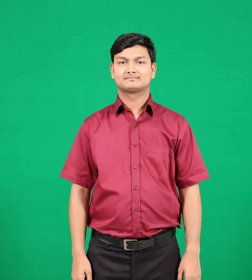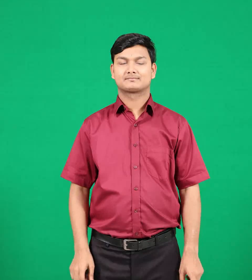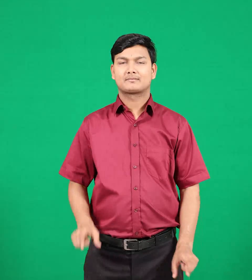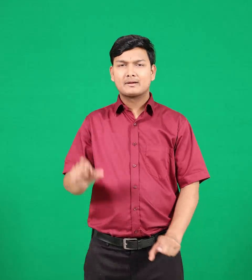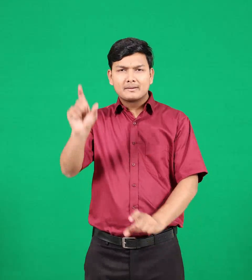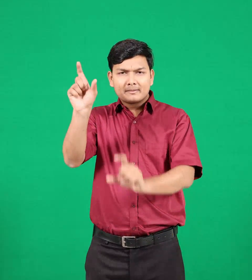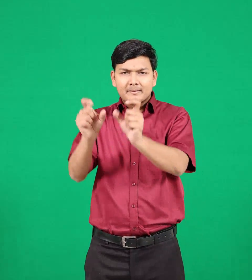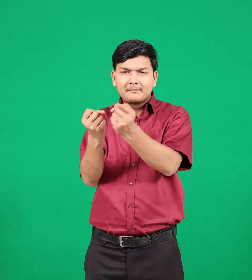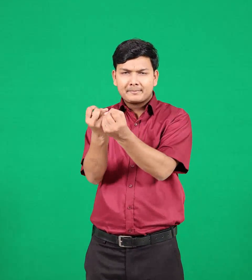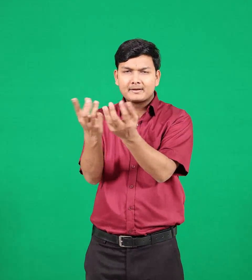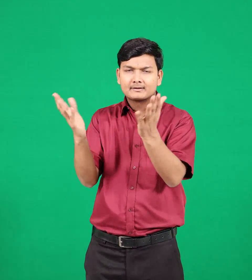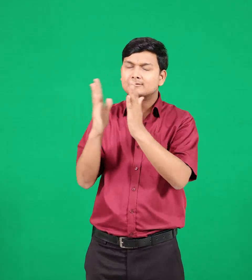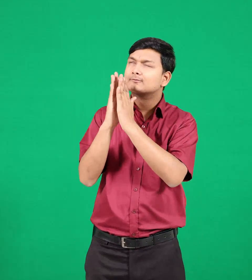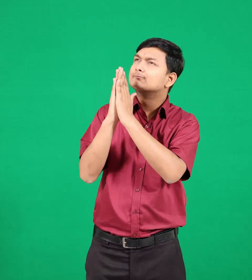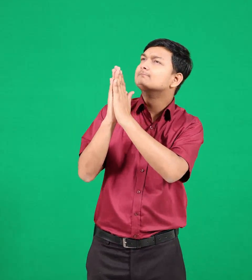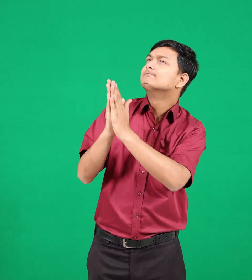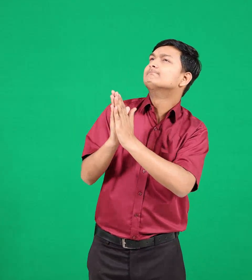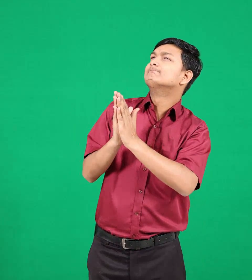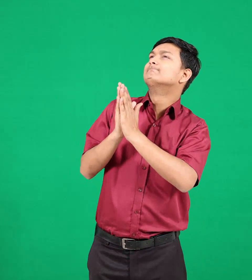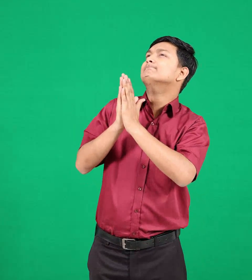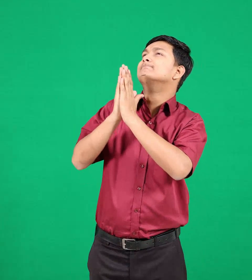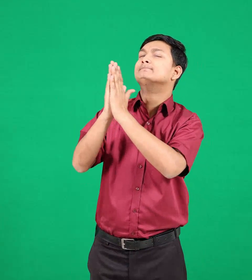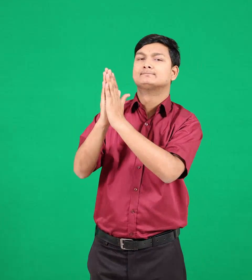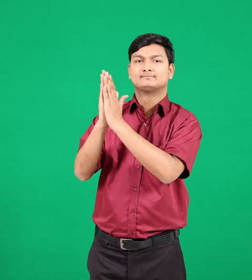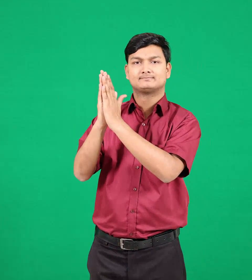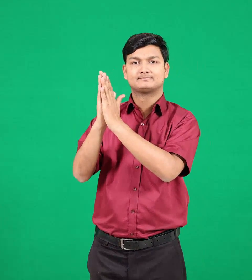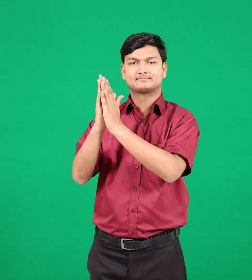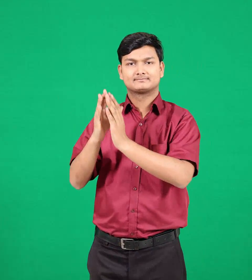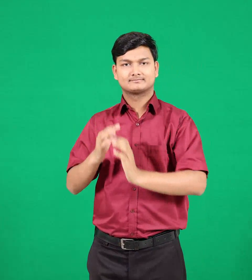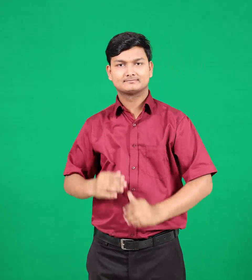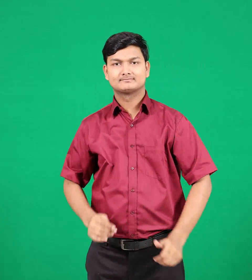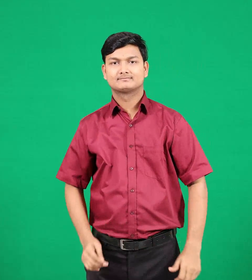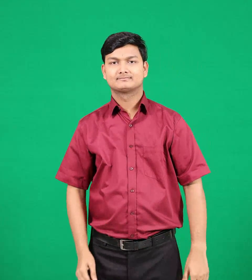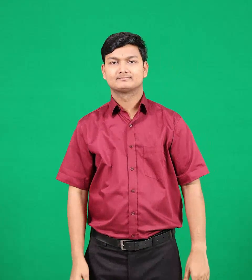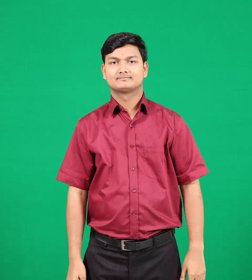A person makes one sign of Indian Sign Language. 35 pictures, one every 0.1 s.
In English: prayers
